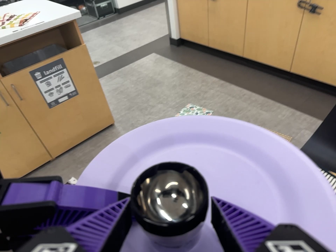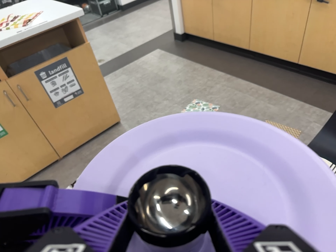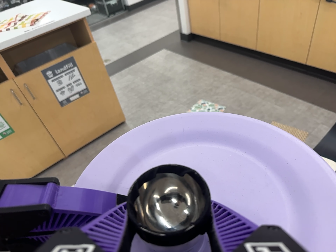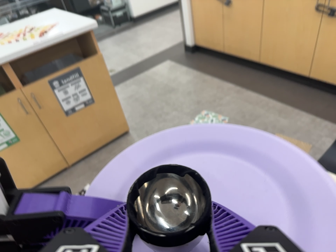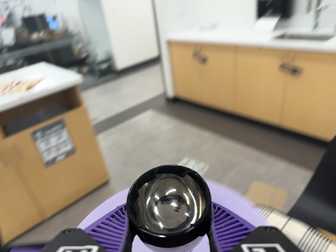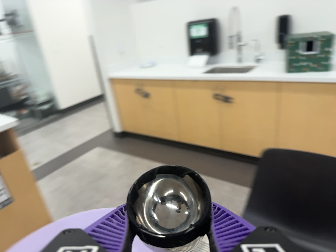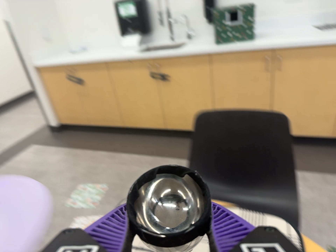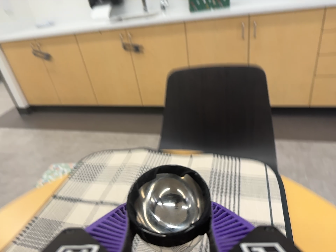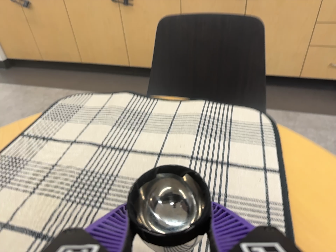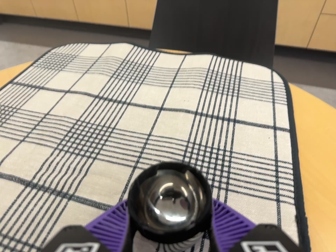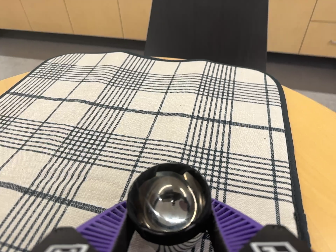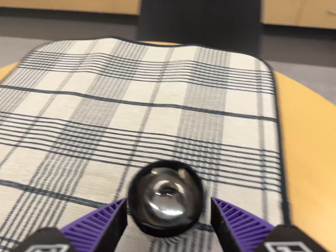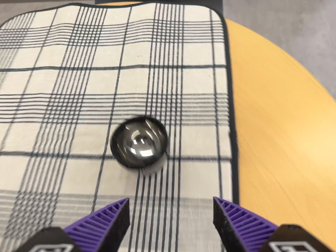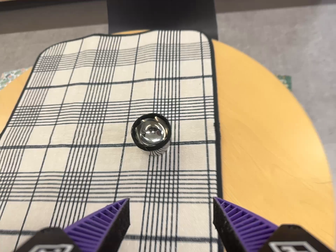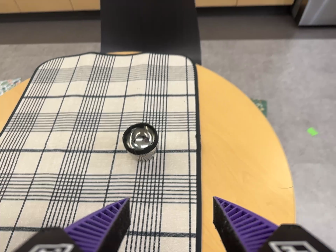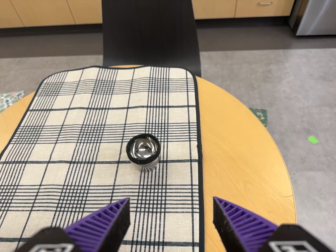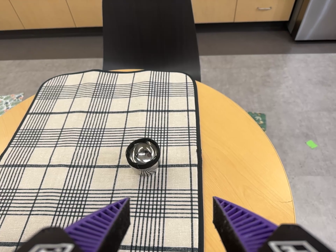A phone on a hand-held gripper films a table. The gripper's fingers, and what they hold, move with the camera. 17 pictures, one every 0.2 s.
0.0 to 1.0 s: The camera pans to its right by about 10 degrees. It travels backward and to its right, about 12 cm, so what stands in front gets smaller. Its aim tips toward the top of its view by about 20 degrees, and the scene shifts downward.
1.0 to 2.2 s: The scene slides to the left, as the camera pans about 20 degrees to its right. It travels toward the bottom of its view and forward, about 36 cm, so close, fixed things drift upward. Its aim tips toward the bottom of its view by about 25 degrees, and the scene shifts upward.
2.2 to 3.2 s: The camera travels backward, about 28 cm, so what stands in front gets smaller. It rolls about its line of sight by about 10 degrees, and the scene rotates counterclockwise.
The film runs forward here.
